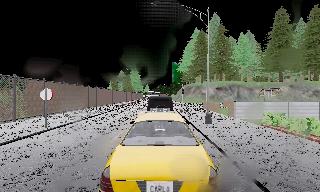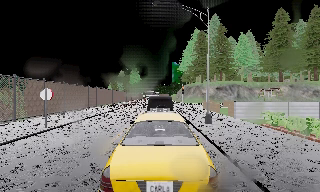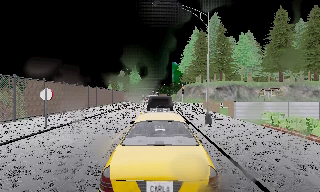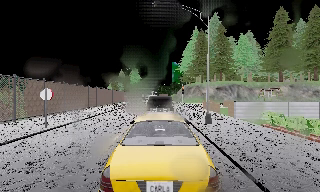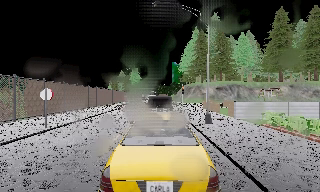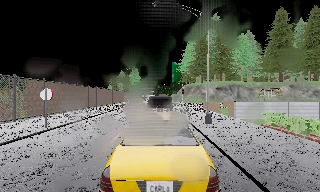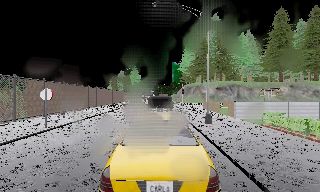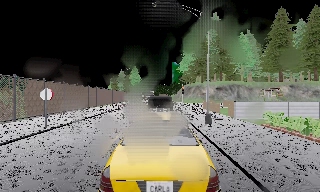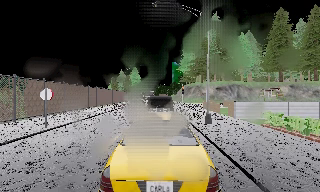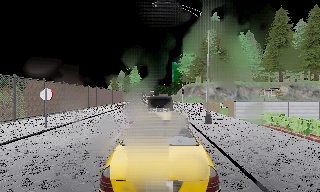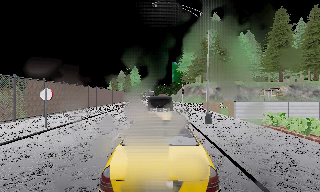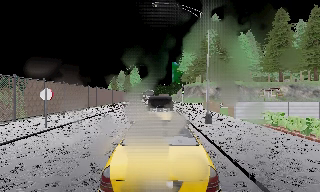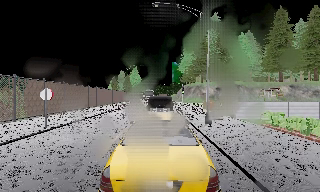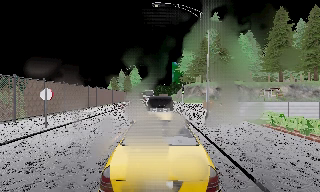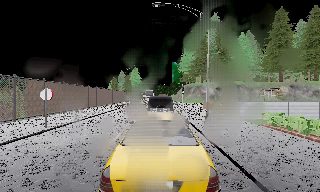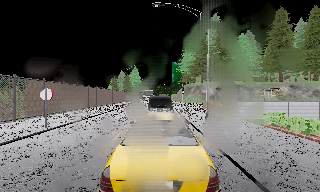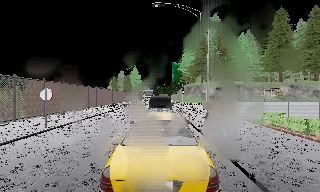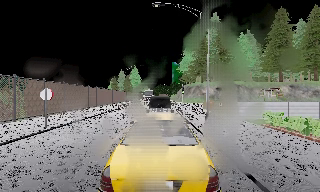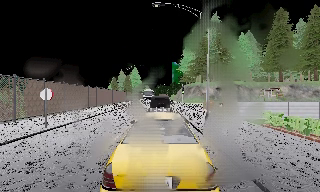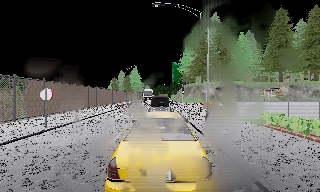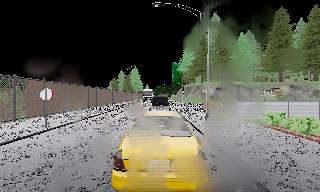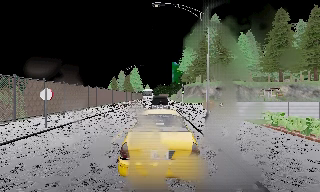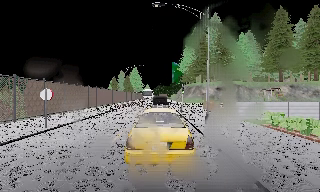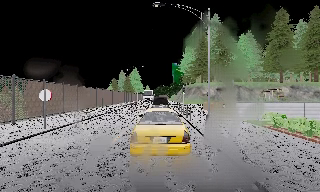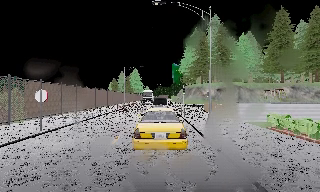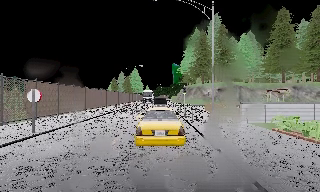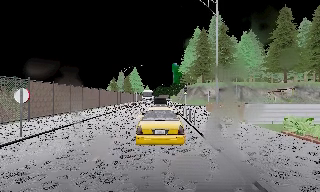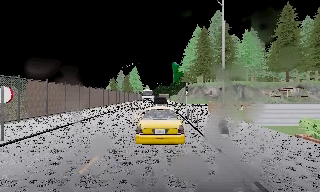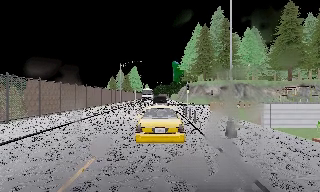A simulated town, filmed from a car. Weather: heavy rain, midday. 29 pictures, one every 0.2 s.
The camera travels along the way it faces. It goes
forward.
0.0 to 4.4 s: The camera keeps its place and its aim.
4.4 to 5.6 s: The camera travels forward, about 3.5 m, so what stands in front looms larger. It gains speed.
The film runs forward here.
